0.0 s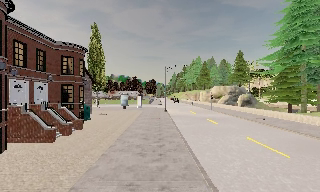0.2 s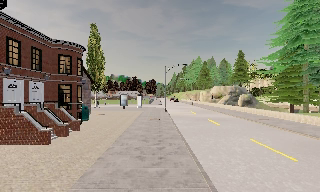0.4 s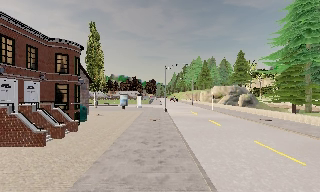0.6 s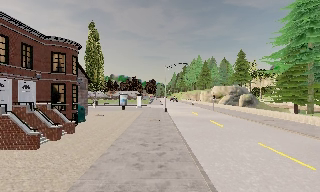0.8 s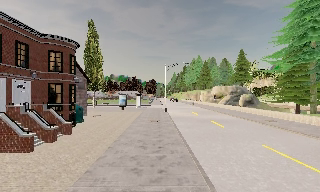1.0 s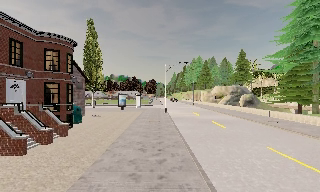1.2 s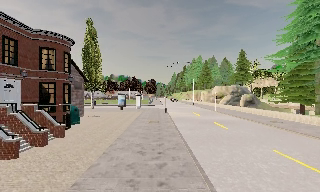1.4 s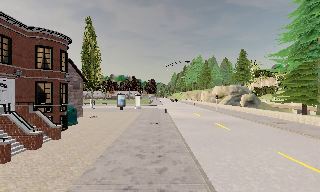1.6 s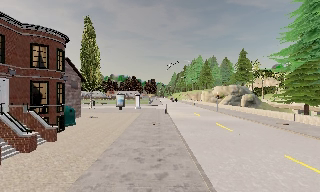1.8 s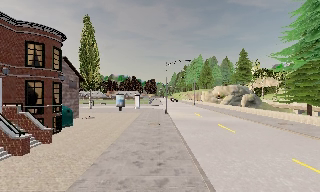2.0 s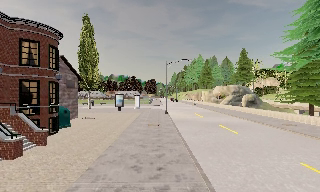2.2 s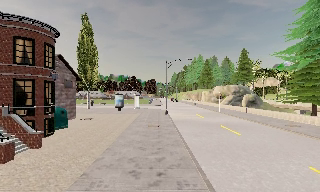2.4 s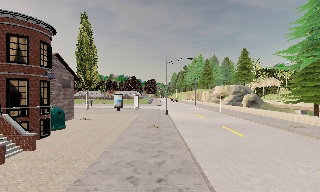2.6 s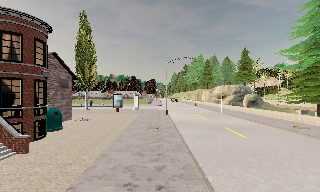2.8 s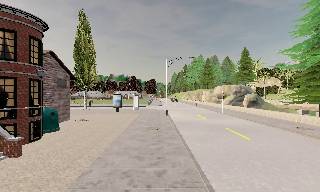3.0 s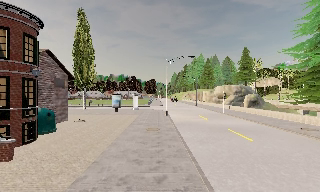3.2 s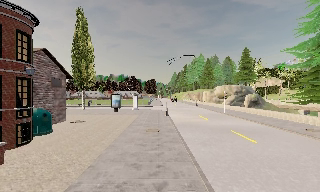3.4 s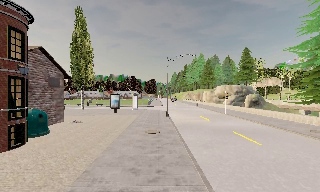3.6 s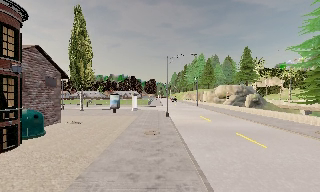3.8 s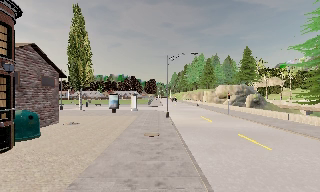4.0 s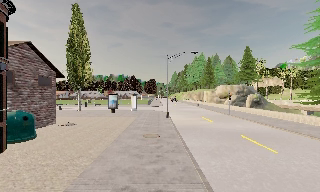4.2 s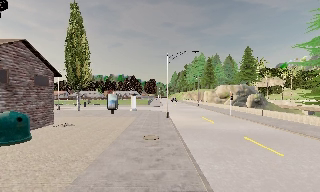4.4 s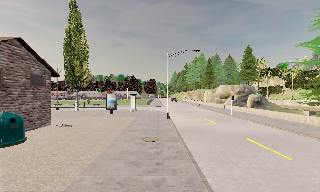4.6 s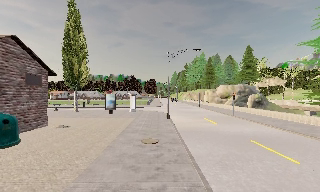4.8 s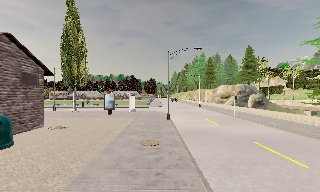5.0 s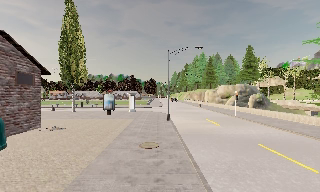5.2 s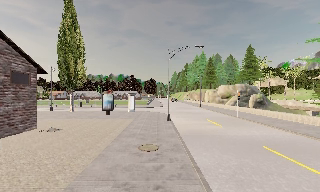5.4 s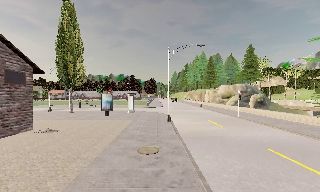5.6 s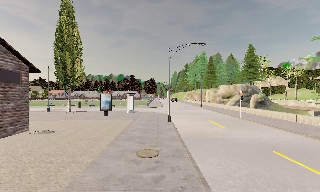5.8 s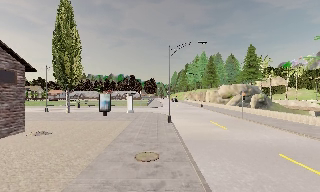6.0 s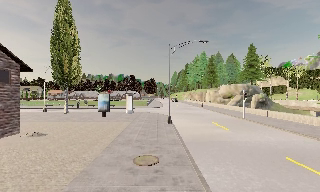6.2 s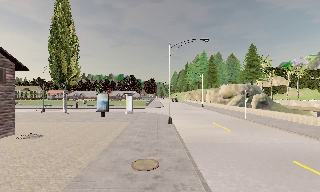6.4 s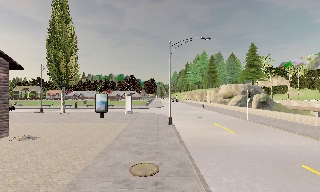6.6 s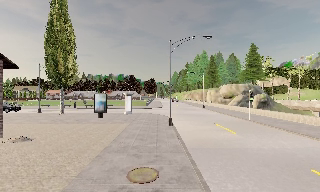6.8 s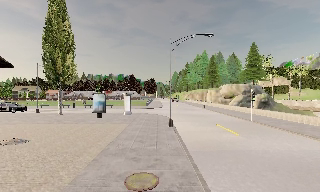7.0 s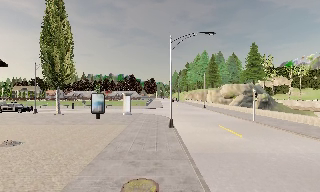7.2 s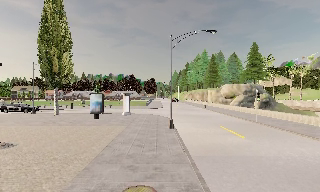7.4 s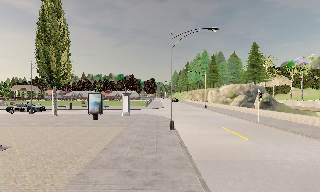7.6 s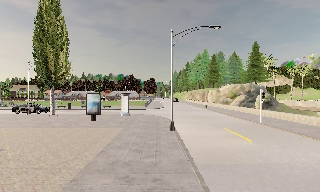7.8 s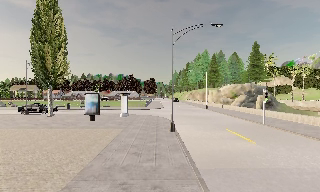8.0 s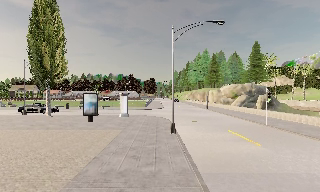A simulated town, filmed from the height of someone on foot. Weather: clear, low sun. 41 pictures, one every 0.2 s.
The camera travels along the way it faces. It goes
forward.
0.0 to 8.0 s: The camera travels forward, about 15 m, so what stands in front looms larger.
The film runs forward here.
